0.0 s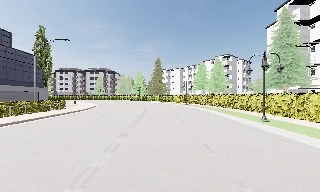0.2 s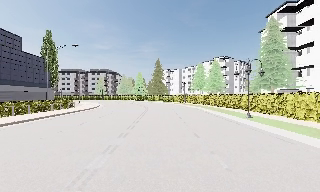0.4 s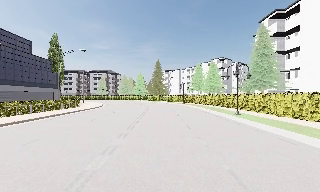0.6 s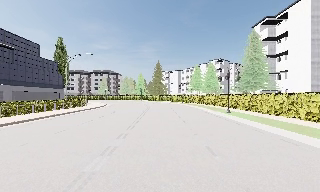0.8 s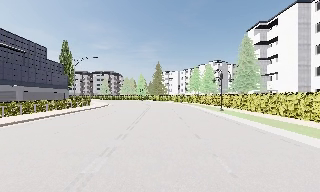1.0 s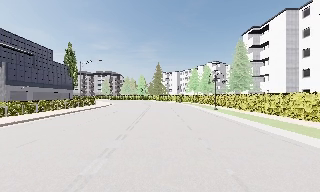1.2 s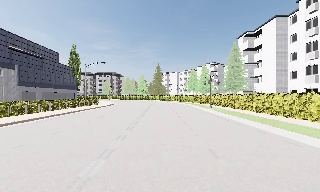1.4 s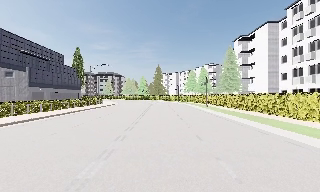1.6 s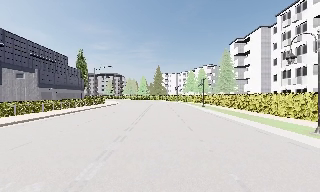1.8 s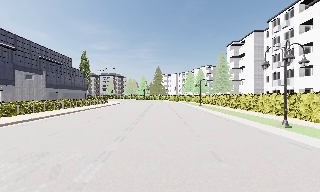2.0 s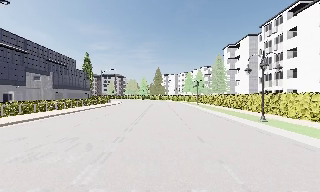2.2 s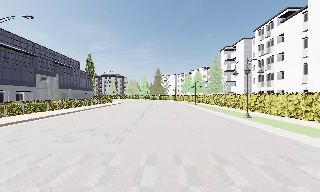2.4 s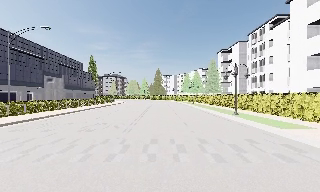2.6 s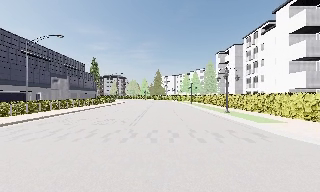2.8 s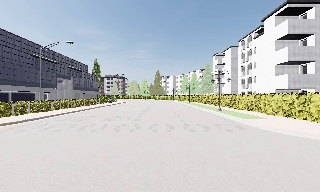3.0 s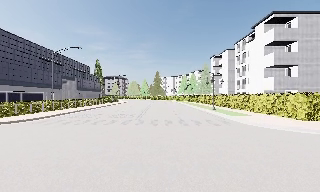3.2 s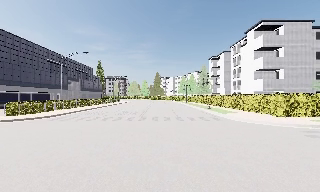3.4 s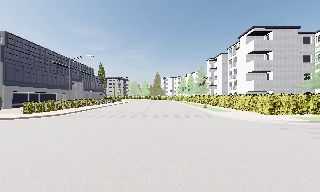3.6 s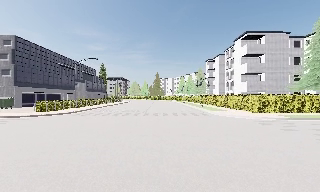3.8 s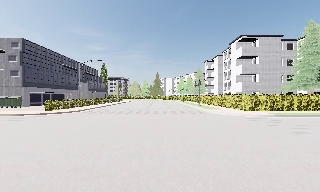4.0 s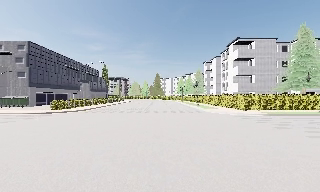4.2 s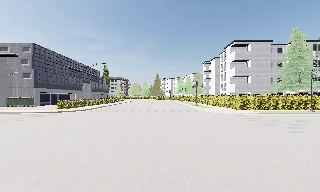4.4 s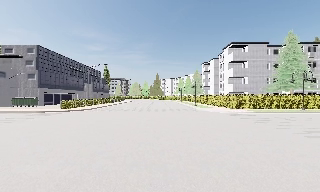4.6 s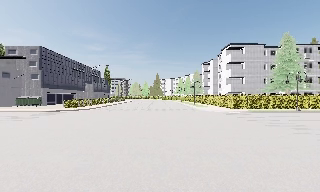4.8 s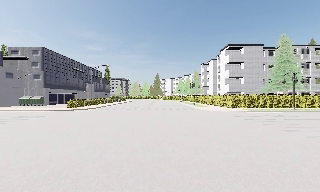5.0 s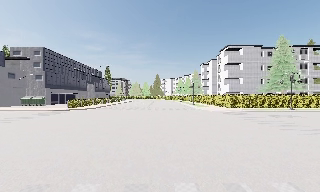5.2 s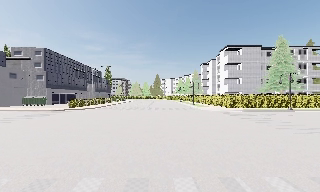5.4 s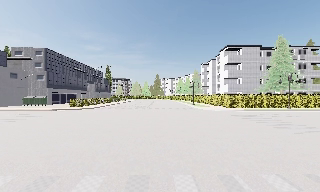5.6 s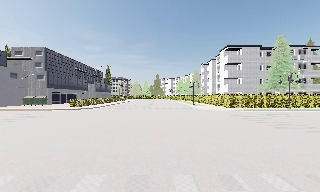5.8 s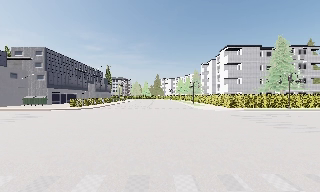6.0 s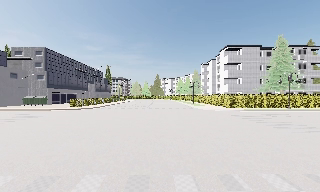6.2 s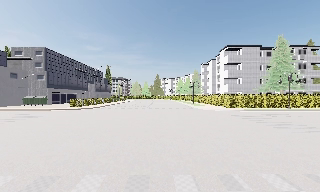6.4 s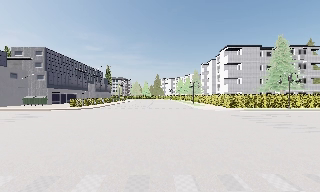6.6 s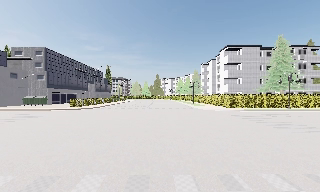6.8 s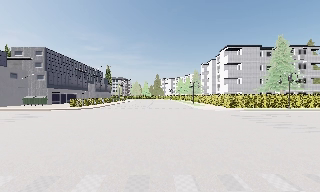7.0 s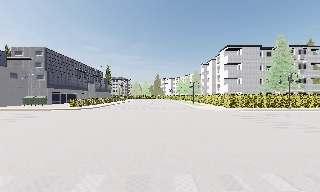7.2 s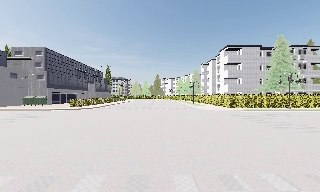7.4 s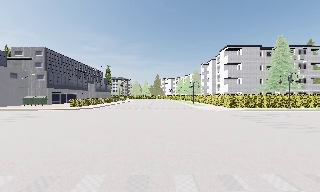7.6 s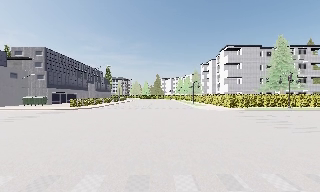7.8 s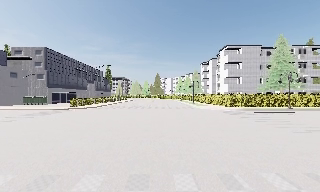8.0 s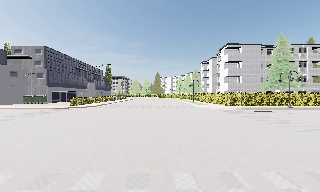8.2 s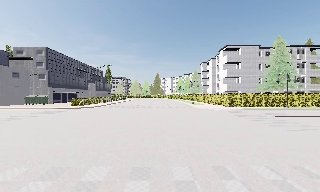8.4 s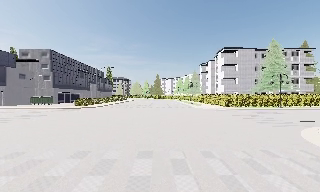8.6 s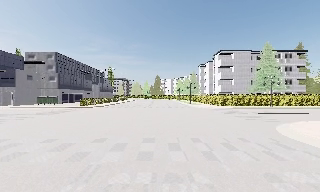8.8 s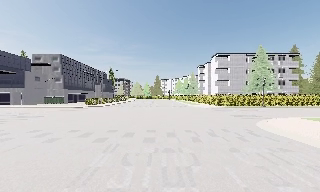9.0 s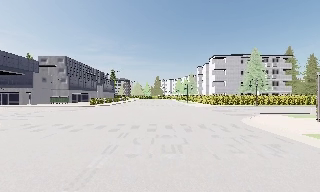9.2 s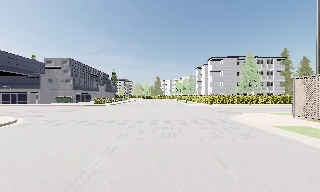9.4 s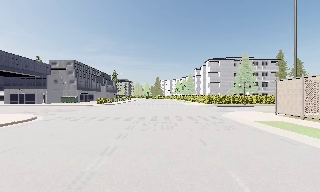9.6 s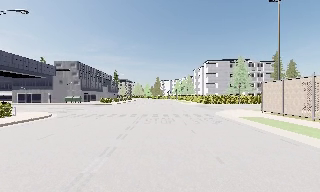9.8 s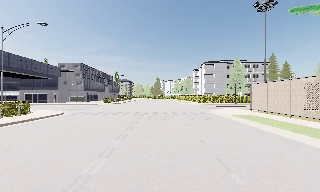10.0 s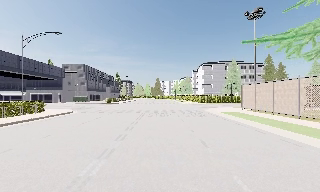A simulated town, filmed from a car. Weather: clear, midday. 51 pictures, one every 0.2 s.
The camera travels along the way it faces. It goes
backward.
0.0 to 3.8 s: The camera travels backward, about 35 m, so what stands in front gets smaller.
3.8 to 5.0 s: The camera travels backward, about 5 m, so what stands in front gets smaller. It loses speed.
5.0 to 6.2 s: The camera shifts only a little, or ends up much as it began.
6.2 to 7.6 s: The camera keeps its place and its aim.
7.6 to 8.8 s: The camera travels backward, about 5 m, so what stands in front gets smaller. It gains speed.
8.8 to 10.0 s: The camera travels backward, about 11 m, so what stands in front gets smaller.
The film runs backward here.
